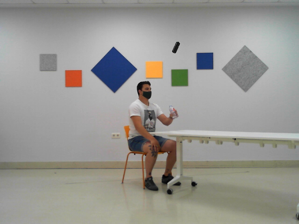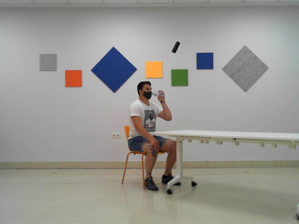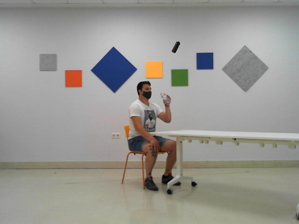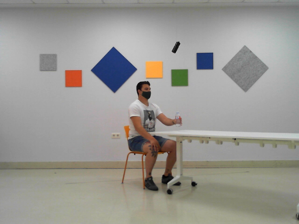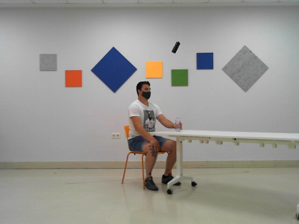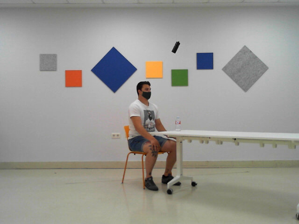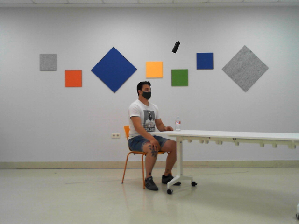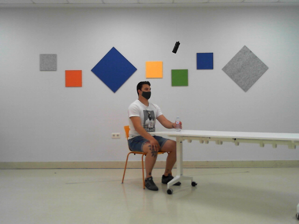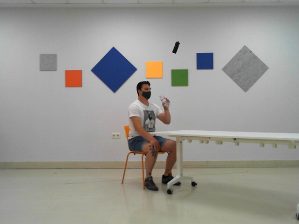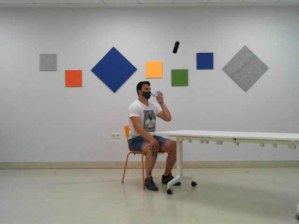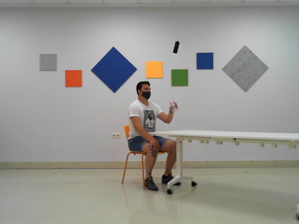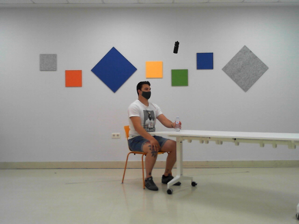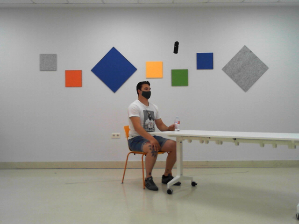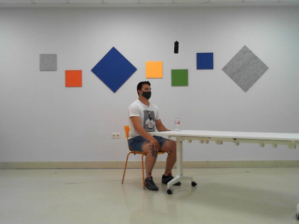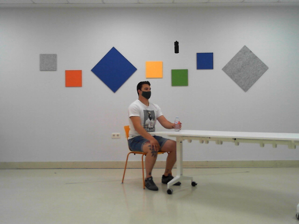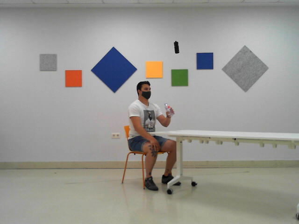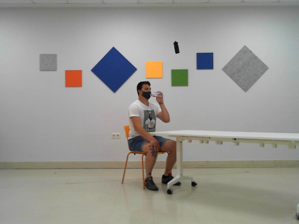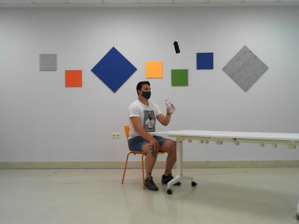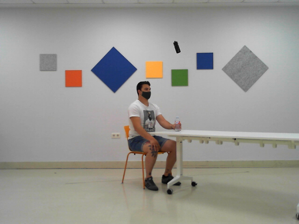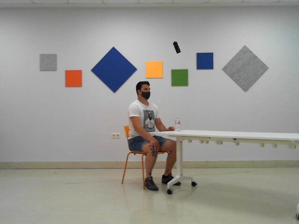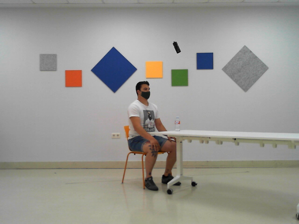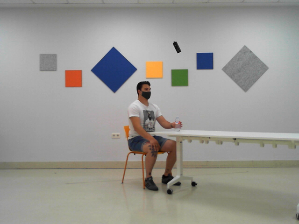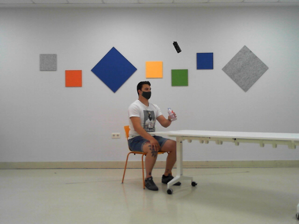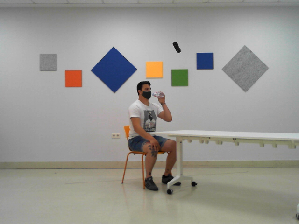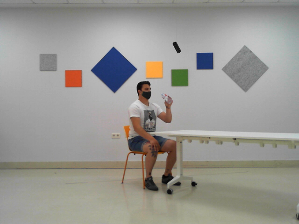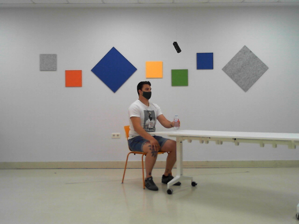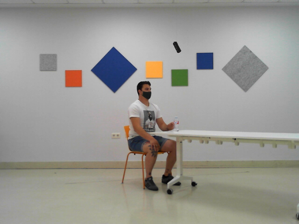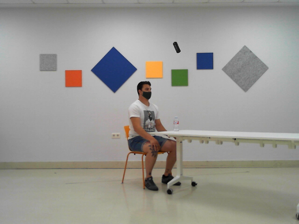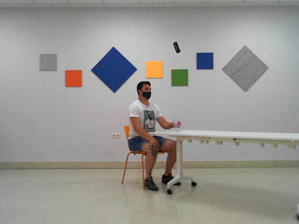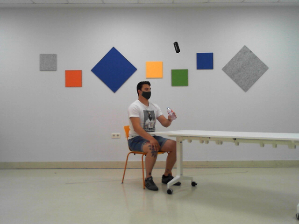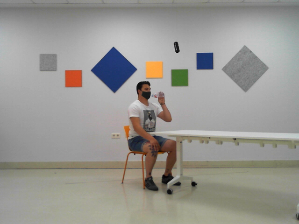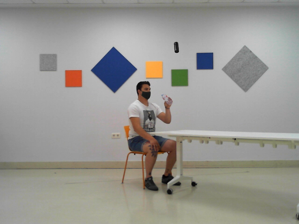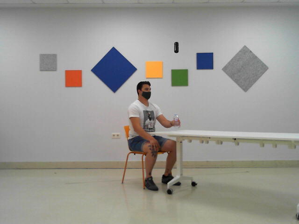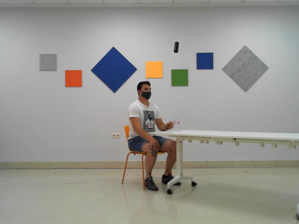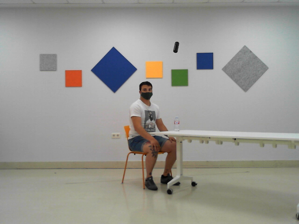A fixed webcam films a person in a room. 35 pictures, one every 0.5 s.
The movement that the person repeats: Drink from a bottle, left hand.
